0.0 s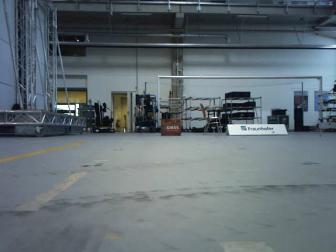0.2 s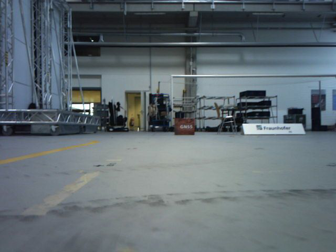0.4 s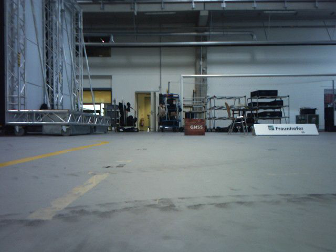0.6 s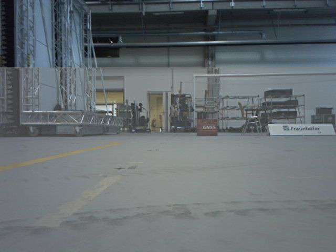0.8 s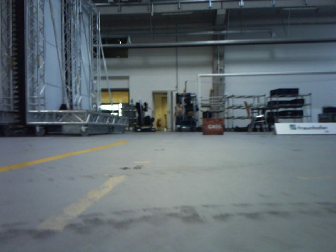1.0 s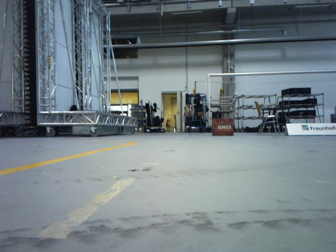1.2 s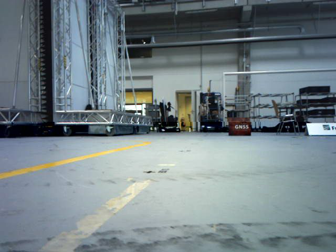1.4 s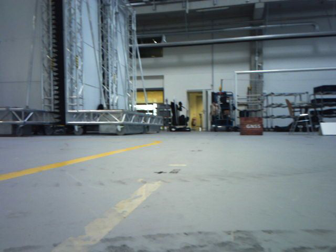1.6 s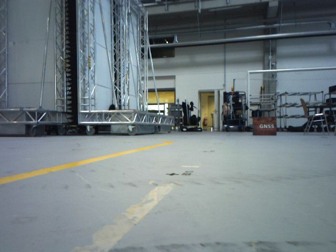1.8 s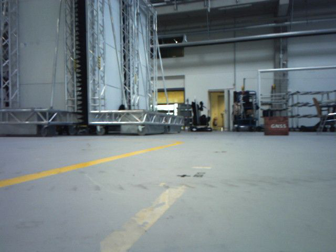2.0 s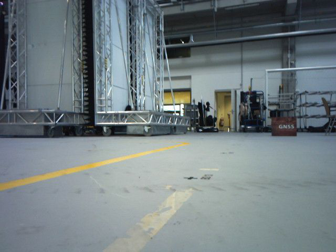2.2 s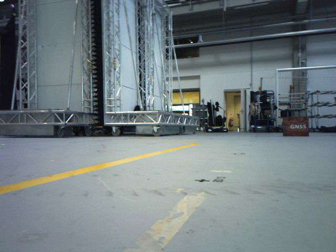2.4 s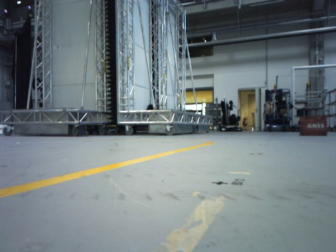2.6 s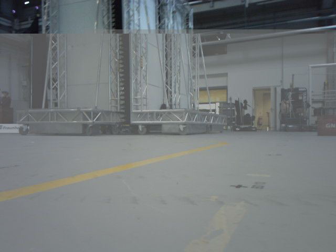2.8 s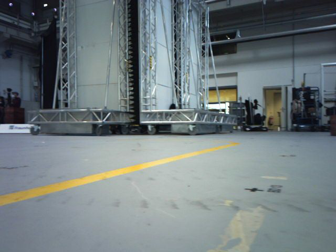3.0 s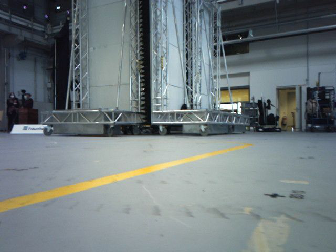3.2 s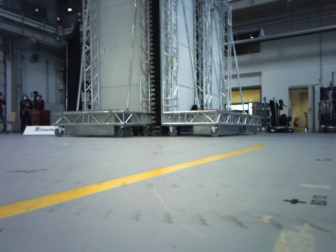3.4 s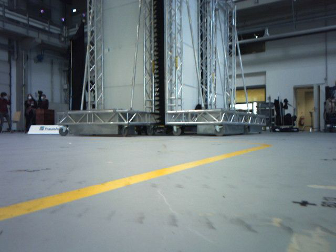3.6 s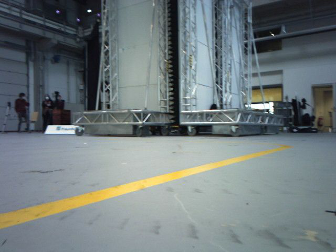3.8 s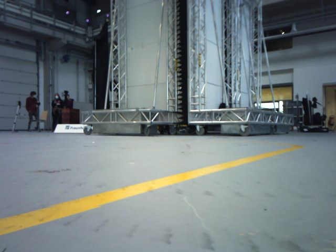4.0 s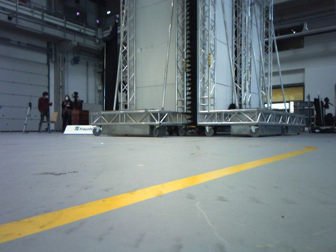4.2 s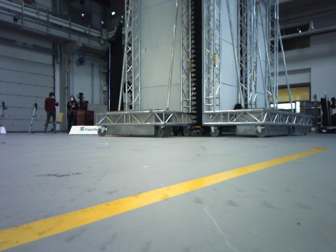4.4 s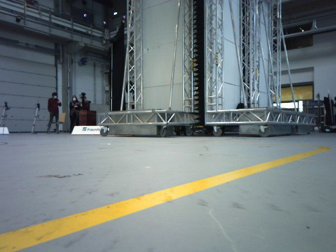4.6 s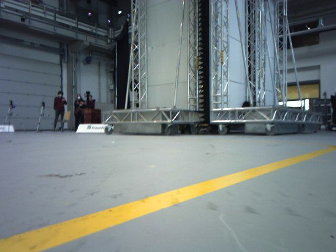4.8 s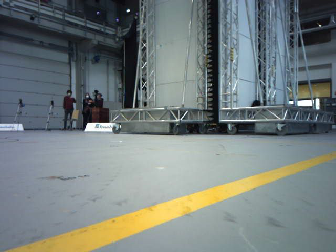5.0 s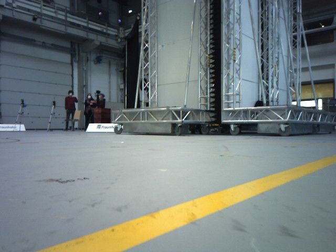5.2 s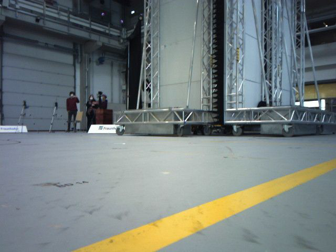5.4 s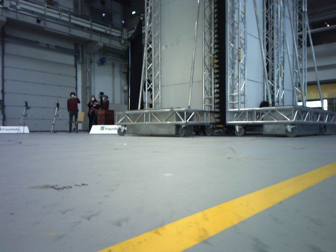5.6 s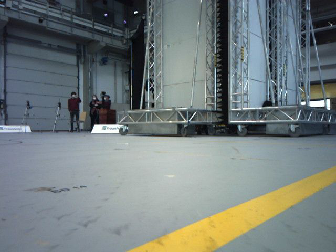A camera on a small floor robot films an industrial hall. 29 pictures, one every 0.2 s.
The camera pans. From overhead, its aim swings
counterclockwise.
The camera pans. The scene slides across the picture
to the right.
0.0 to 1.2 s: The camera pans to its left, which is counterclockwise from overhead, by about 15 degrees. It travels forward, about 0.2 m, so what stands in front looms larger.
1.2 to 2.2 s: The camera travels forward, about 0.2 m, so what stands in front looms larger.
2.2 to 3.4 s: The camera swings to its left by about 10 degrees, and the scene slides to the right. It travels forward, about 0.2 m, so what stands in front looms larger.
3.4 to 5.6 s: The camera swings to its left by about 10 degrees, and the scene slides to the right. It travels forward, about 0.4 m, so what stands in front looms larger.
The film runs forward here.
